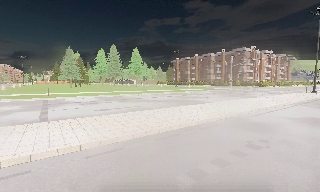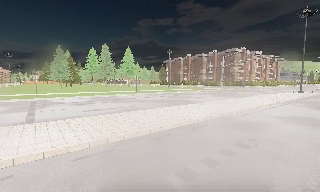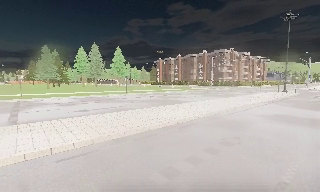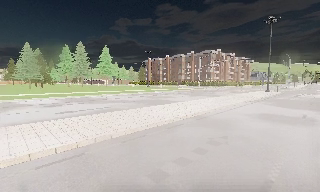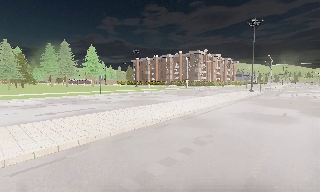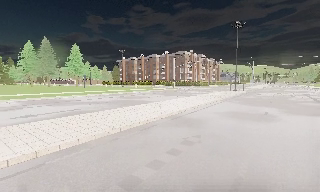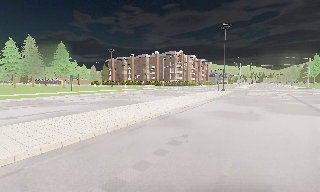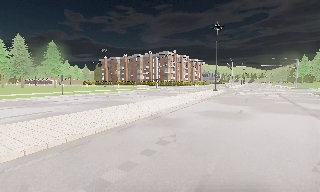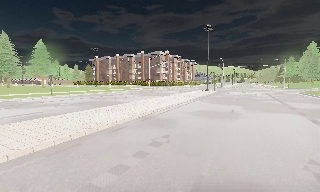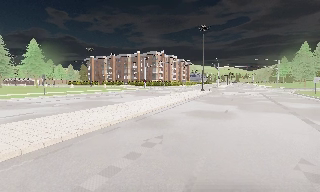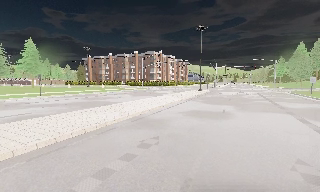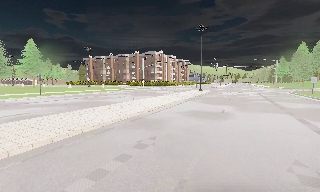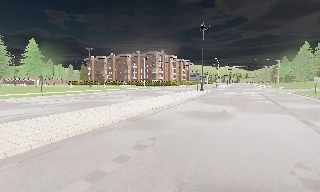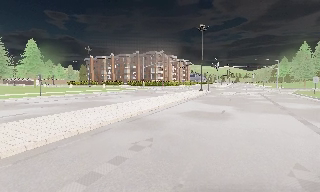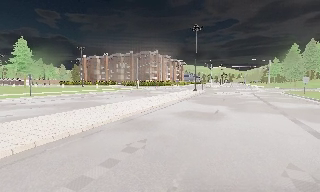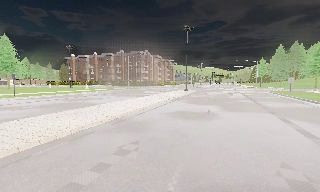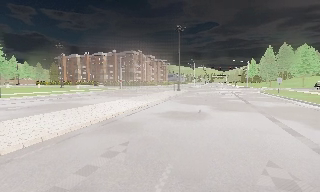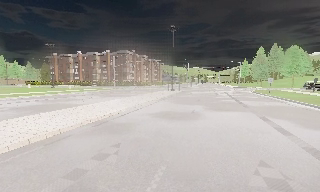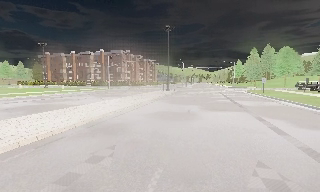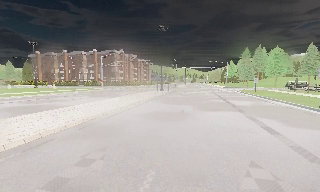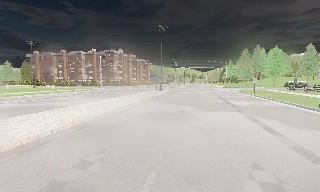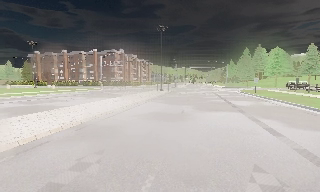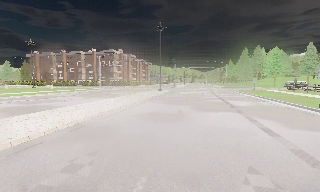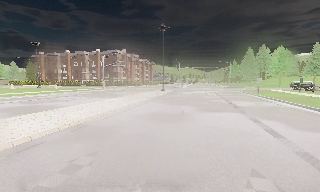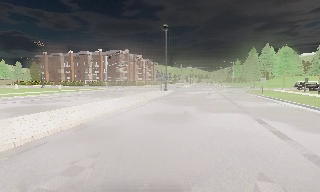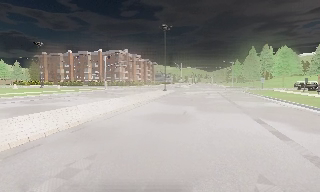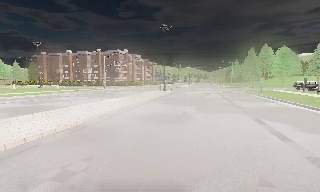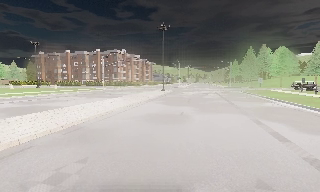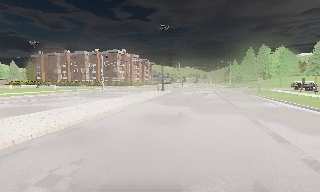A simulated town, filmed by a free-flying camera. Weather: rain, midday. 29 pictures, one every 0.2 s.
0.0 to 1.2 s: The camera swings to its right by about 20 degrees, and the scene slides to the left.
1.2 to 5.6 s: The scene slides to the left, as the camera pans about 20 degrees to its right. It travels forward and to its right, about 2 m, so what stands in front looms larger.
The film runs forward here.
